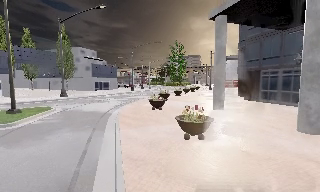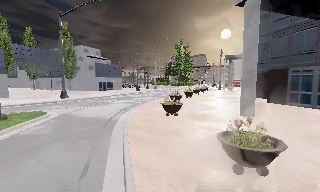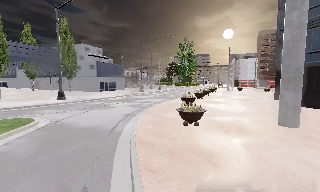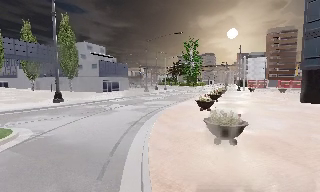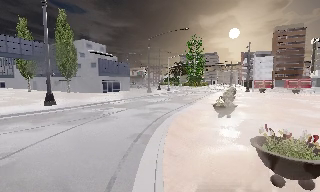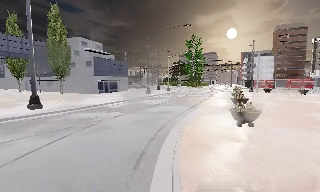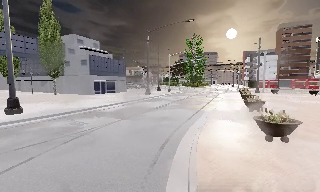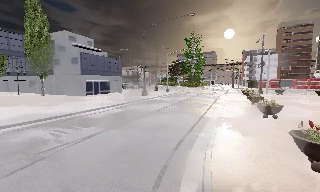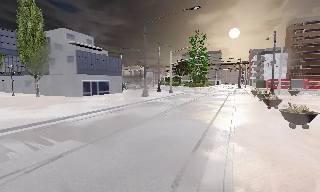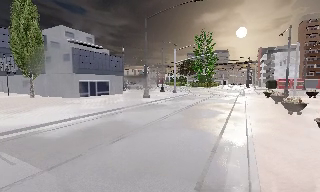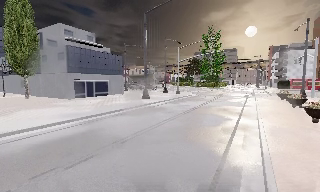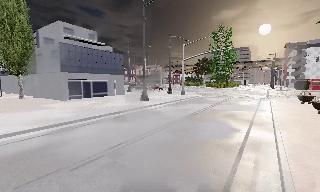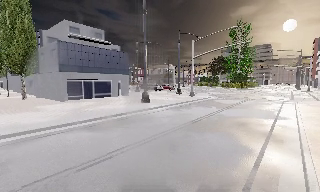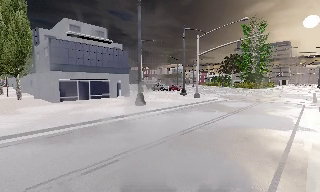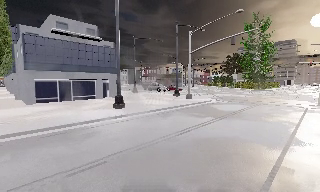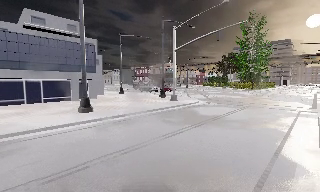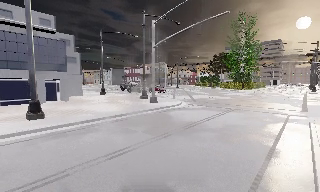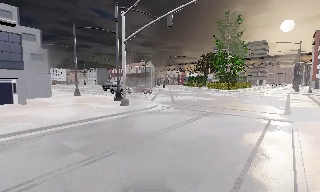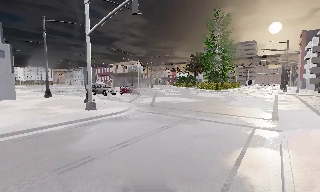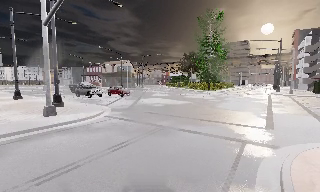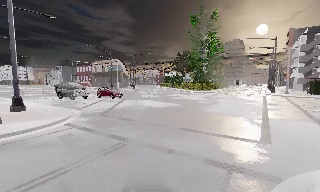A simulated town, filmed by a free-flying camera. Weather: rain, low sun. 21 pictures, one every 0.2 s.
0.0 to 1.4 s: The camera travels forward, about 15 m, so what stands in front looms larger.
1.4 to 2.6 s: The camera pans to its left, which is counterclockwise from overhead, by about 20 degrees. It travels forward and to its right, about 12 m, so what stands in front looms larger.
2.6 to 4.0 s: The scene slides to the left, as the camera pans about 10 degrees to its right. It travels forward and to its right, about 16 m, so what stands in front looms larger.
The film runs forward here.
